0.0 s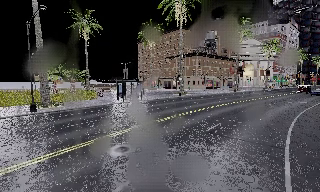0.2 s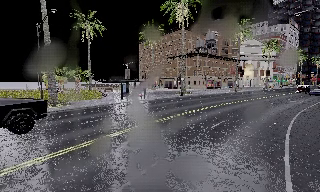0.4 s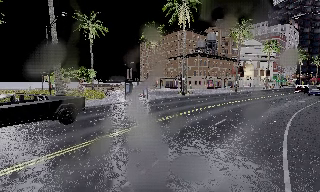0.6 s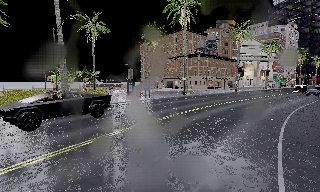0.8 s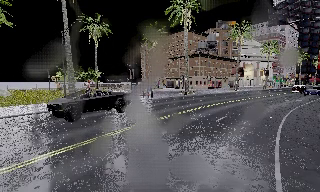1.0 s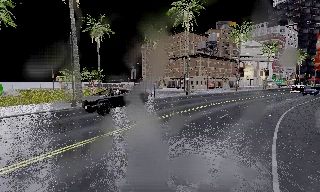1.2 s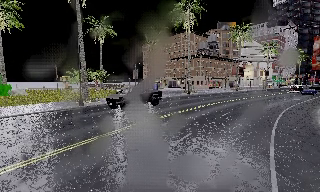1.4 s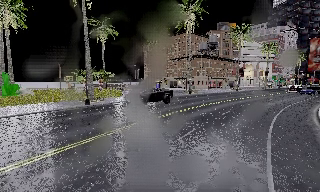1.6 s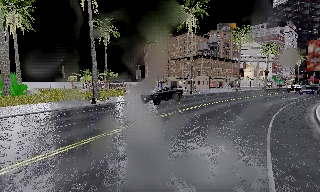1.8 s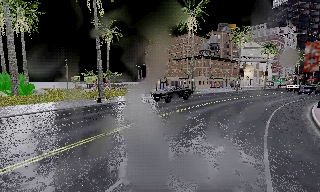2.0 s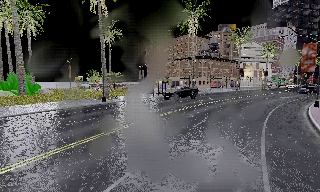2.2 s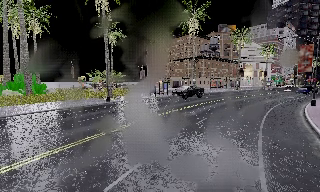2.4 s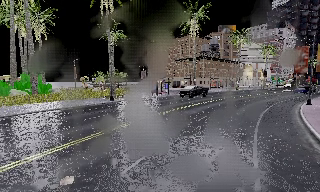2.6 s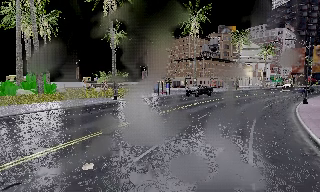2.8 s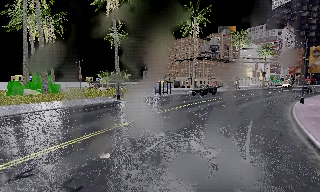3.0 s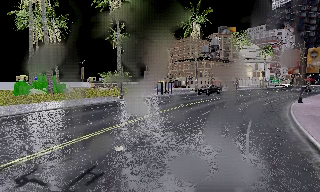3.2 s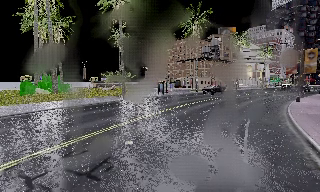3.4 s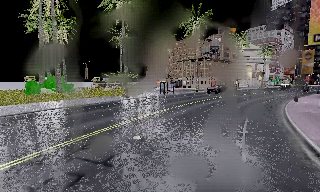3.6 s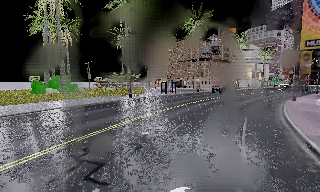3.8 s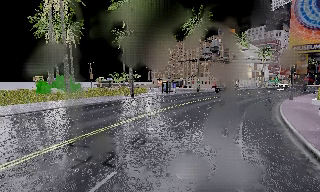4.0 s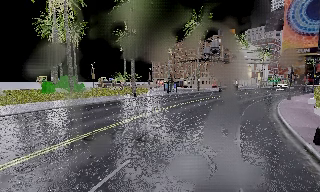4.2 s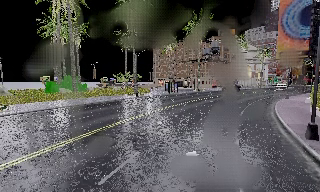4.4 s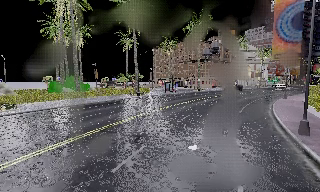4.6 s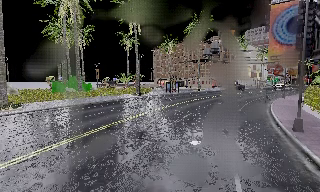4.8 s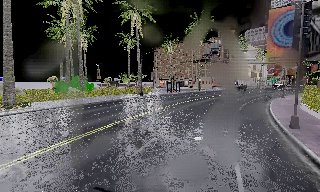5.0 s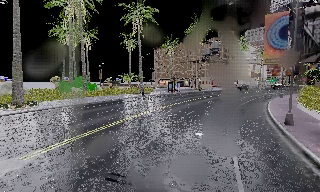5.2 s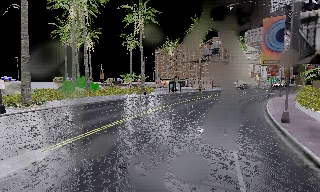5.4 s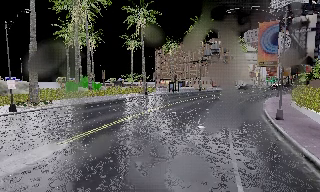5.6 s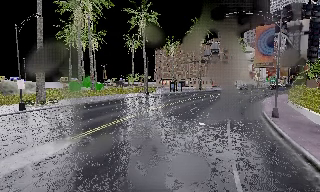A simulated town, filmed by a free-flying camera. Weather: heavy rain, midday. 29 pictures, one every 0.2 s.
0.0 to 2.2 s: The camera travels backward and to its left, about 8 m, so what stands in front gets smaller.
2.2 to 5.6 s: The camera travels backward, about 12 m, so what stands in front gets smaller.
The film runs backward here.
